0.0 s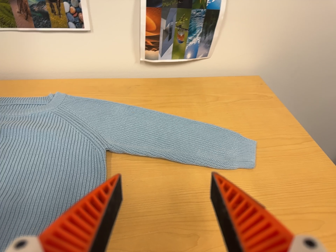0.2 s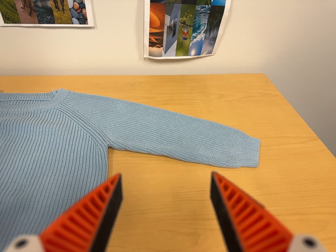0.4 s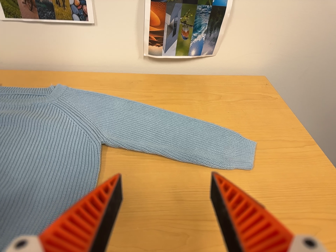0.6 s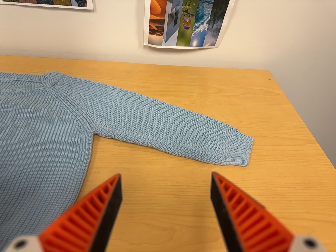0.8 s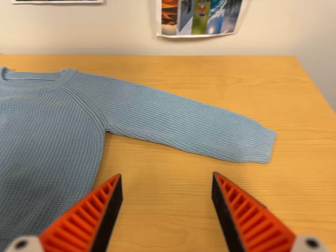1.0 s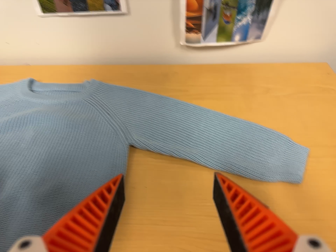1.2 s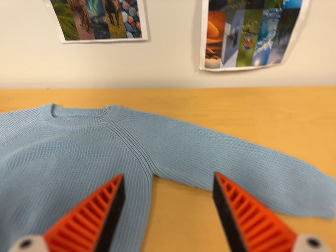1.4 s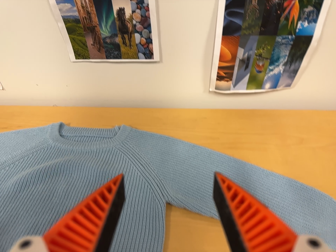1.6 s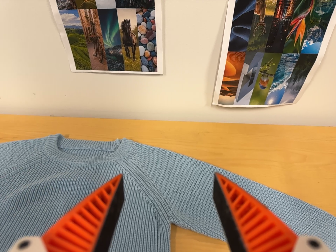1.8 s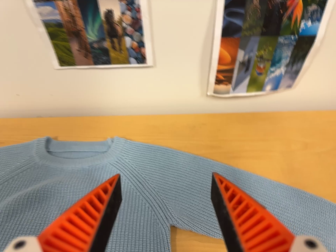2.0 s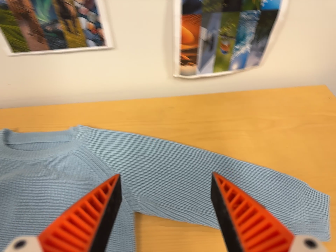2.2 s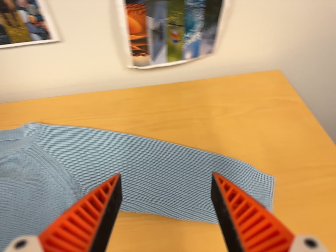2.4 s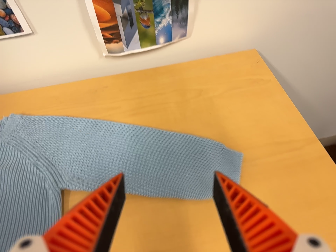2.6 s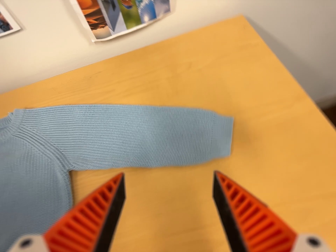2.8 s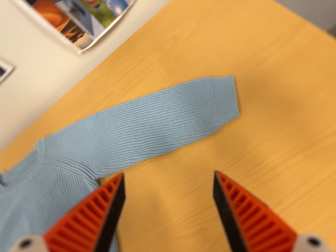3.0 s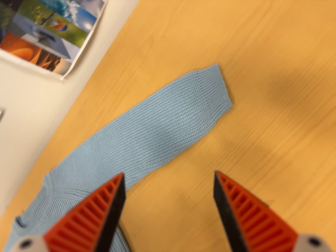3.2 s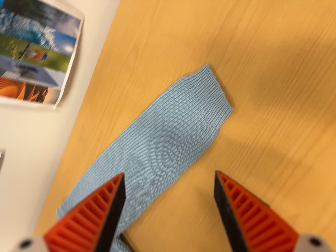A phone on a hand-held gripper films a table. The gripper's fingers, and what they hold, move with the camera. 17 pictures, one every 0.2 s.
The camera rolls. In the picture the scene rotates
counterclockwise.
0.0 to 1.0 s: The camera pans to its left by about 15 degrees. It travels forward and to its right, about 8 cm, so what stands in front looms larger.
1.0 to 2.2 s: The camera travels toward the top of its view and forward, about 12 cm, so close, fixed things drift downward. It rolls about its line of sight by about 10 degrees, and the scene rotates counterclockwise.
2.2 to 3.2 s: The camera pans to its left by about 20 degrees. It travels to its right, about 22 cm. Its aim tips toward the bottom of its view by about 10 degrees, and the scene shifts upward. It rolls about its line of sight by about 55 degrees, and the scene rotates counterclockwise.
The film runs forward here.
